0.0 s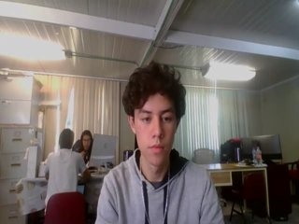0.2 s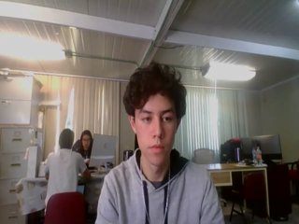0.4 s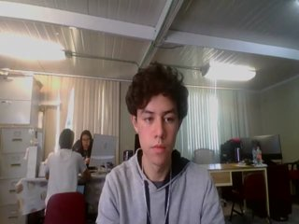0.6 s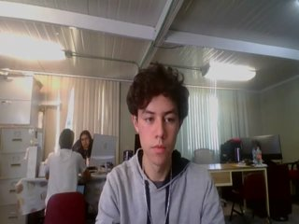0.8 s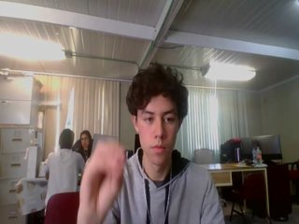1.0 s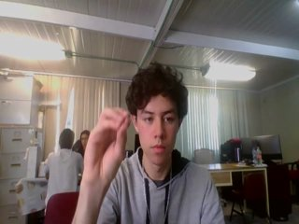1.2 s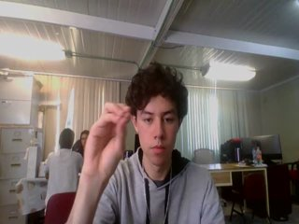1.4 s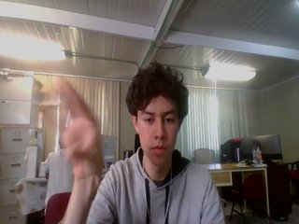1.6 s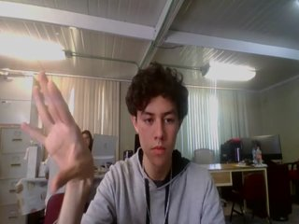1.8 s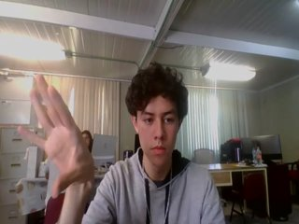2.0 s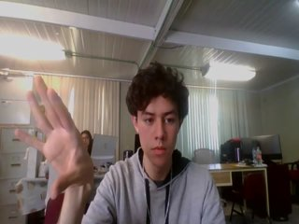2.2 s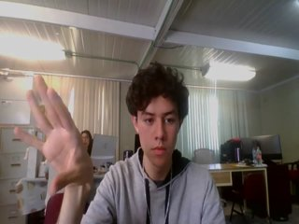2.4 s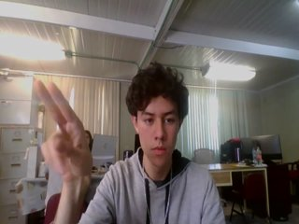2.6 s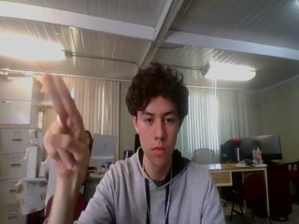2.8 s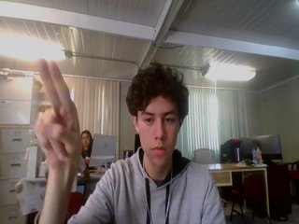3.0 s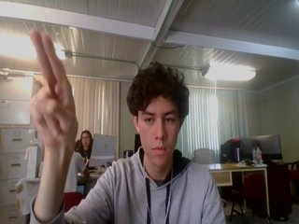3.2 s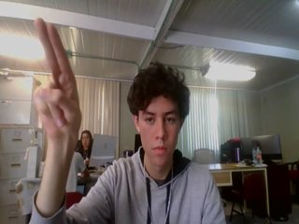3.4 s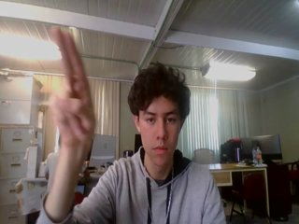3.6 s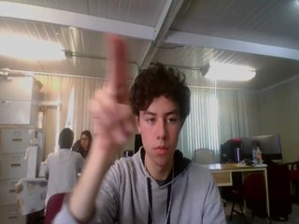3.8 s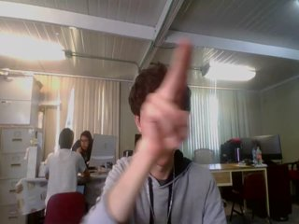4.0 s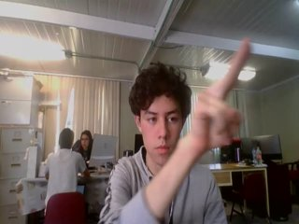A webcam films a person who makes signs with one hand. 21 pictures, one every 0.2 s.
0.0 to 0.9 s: Non-gesture.
1.0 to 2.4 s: On the screen the hand sweeps to the left. The name of the sign: Throw right.
2.5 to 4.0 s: Pointing with two fingers.
